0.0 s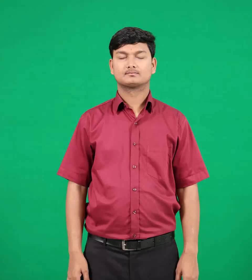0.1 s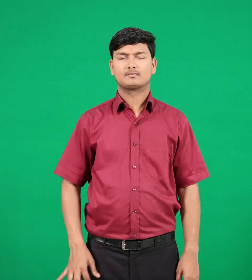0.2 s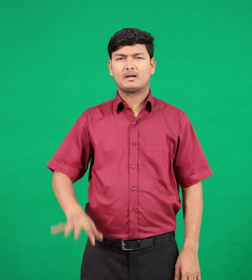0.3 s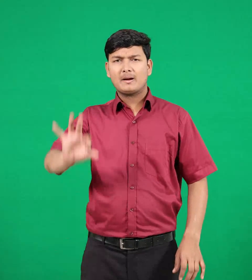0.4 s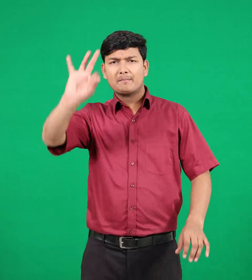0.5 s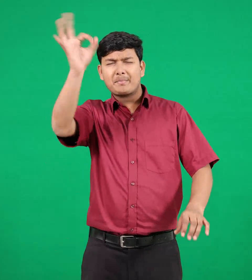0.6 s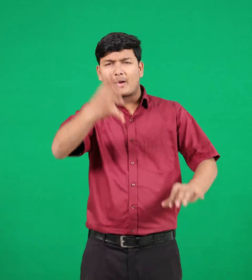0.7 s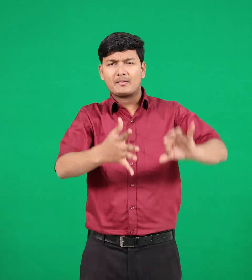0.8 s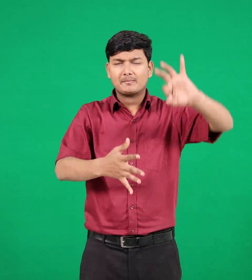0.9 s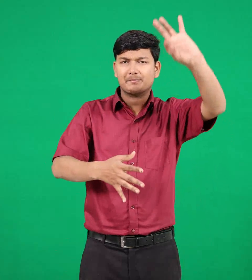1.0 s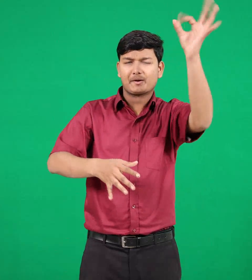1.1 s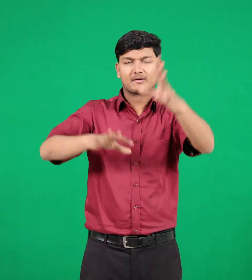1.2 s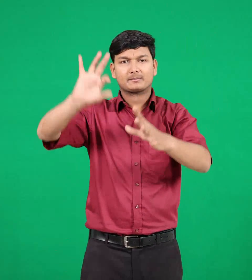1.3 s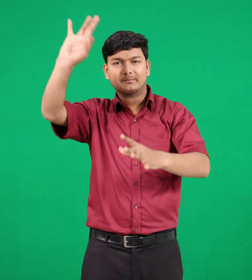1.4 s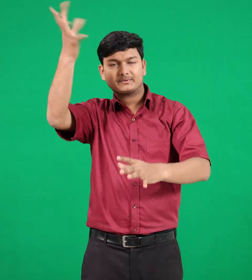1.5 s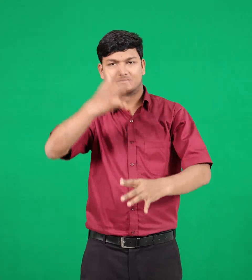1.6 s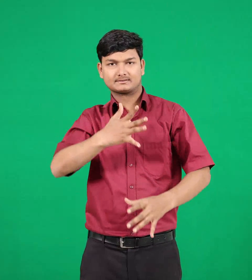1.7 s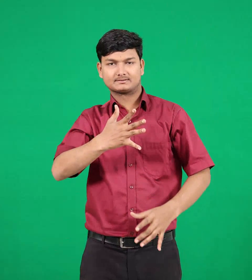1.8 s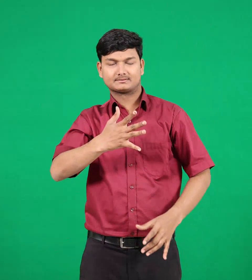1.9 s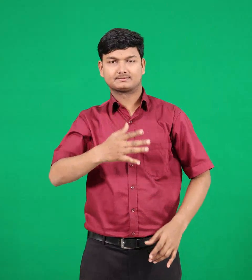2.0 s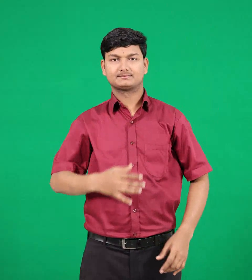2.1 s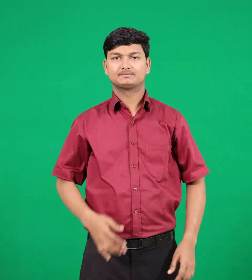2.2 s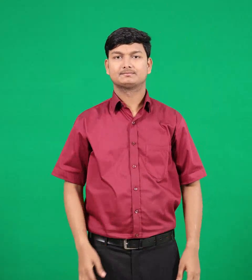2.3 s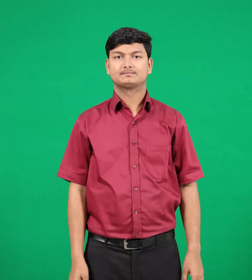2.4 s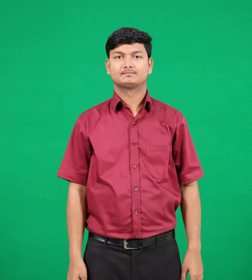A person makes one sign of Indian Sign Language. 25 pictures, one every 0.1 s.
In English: thunder
